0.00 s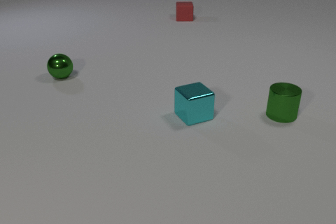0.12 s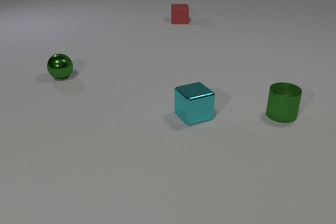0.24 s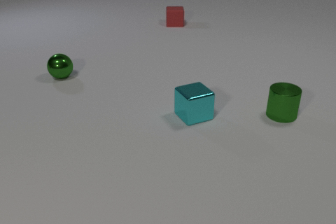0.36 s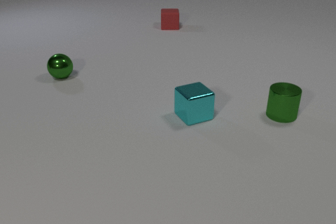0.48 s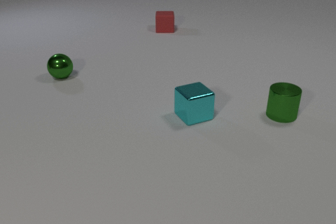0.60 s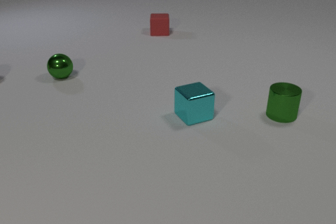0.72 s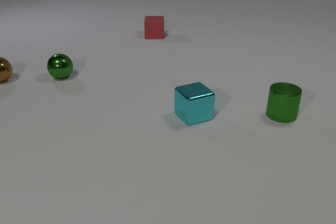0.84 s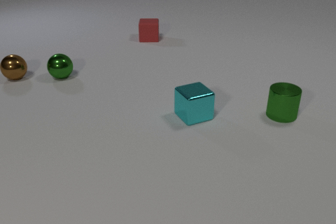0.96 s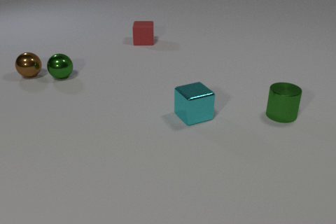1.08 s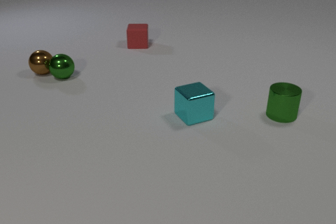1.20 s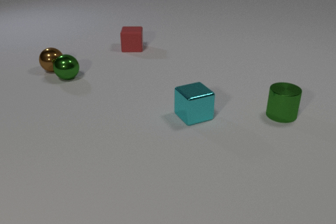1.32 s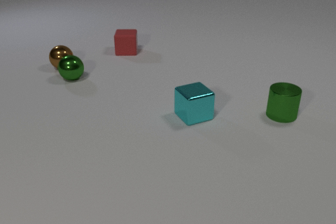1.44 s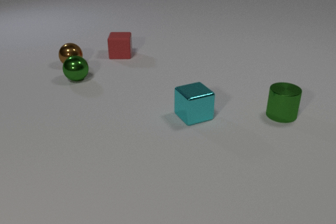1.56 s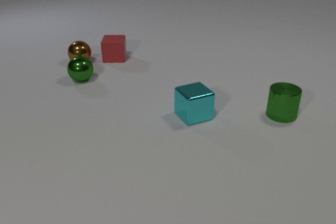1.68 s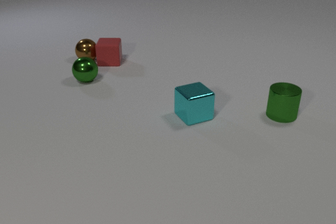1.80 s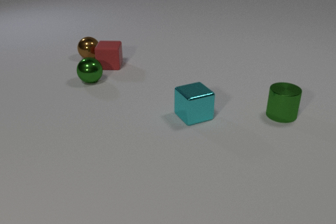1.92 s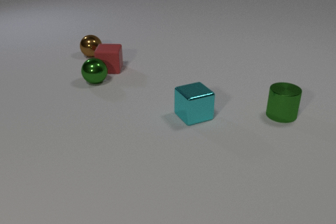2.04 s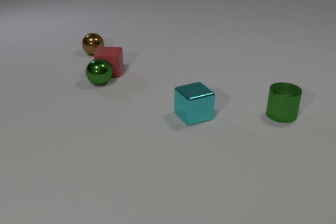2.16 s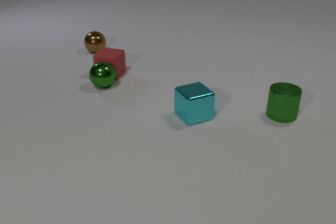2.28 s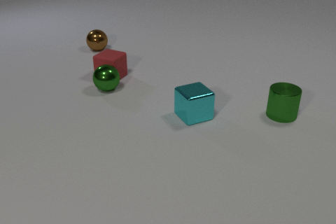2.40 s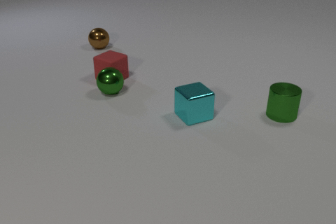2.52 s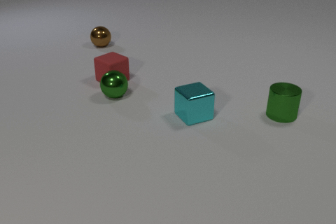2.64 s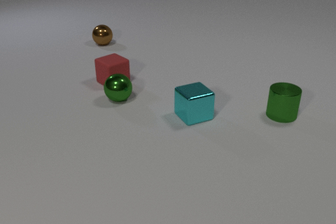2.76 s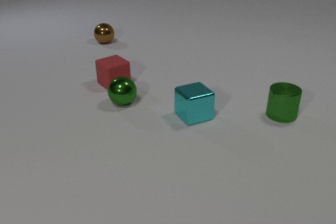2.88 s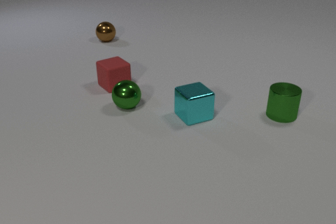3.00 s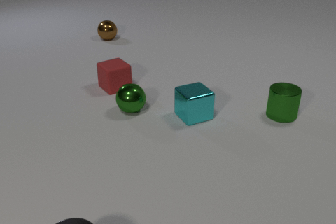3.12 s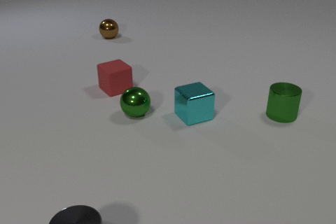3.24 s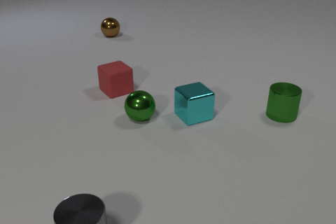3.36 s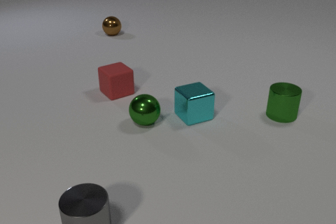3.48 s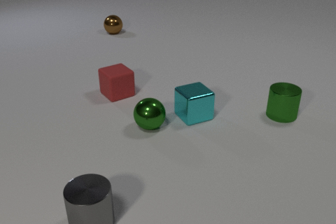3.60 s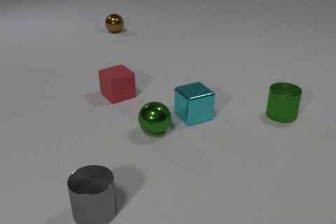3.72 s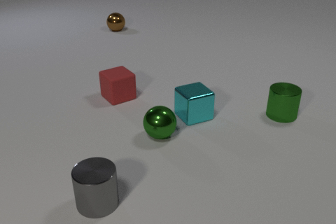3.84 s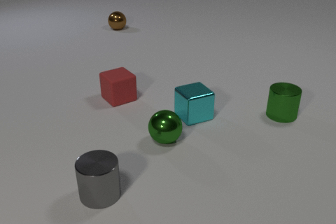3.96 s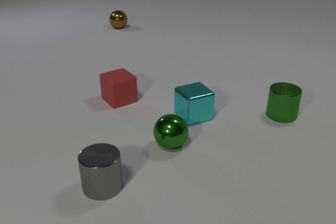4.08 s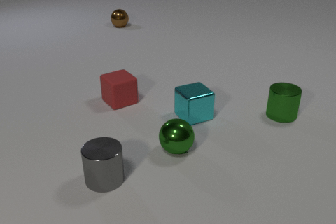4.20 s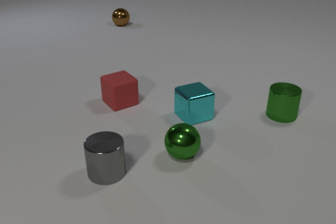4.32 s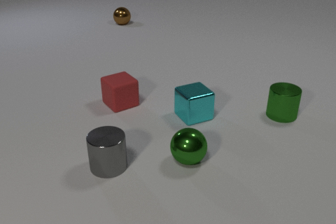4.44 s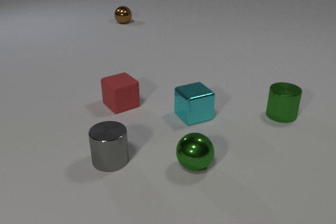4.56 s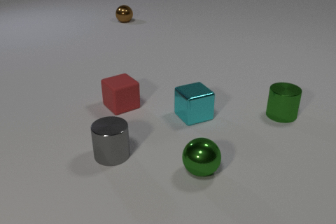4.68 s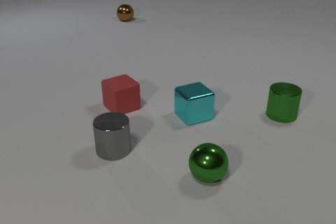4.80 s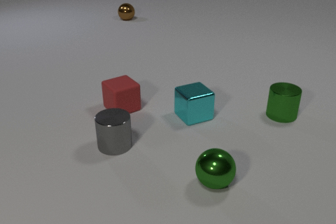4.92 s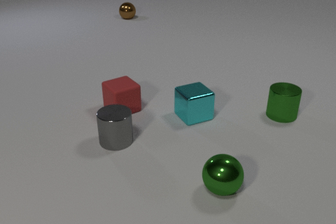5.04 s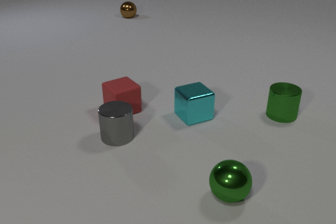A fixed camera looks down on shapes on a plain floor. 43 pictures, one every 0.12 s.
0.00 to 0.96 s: The brown metal sphere comes in at the left edge, rolls to the right. The red rubber cube slides toward the camera and to the left.
0.96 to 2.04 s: The brown metal sphere rolls to the right and away from the camera. The red rubber cube slides toward the camera and to the left. The green metal sphere rolls to the right and toward the camera. The brown metal sphere and the green metal sphere collide. The brown metal sphere and the red rubber cube collide. The red rubber cube and the green metal sphere collide.
2.04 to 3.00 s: The brown metal sphere rolls away from the camera. The red rubber cube slides toward the camera, spins so that its near face slides to the left, clockwise seen from above. The green metal sphere rolls toward the camera and to the right. The gray metal cylinder comes in at the bottom edge.
3.00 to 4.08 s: The brown metal sphere rolls away from the camera. The red rubber cube slides toward the camera. The green metal sphere rolls toward the camera and to the right. The gray metal cylinder slides away from the camera.
4.08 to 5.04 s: The brown metal sphere rolls away from the camera. The red rubber cube slides toward the camera. The green metal sphere rolls toward the camera and to the right. The gray metal cylinder slides away from the camera.
Are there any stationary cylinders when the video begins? yes.
How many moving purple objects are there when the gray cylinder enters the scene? 0.
How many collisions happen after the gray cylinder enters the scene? 0.
